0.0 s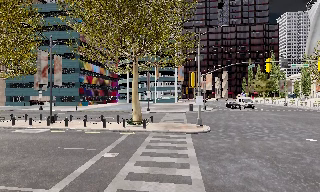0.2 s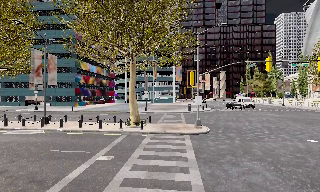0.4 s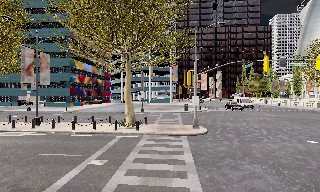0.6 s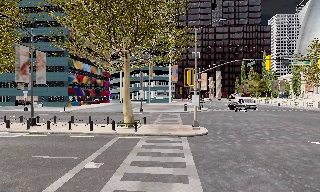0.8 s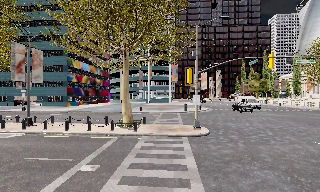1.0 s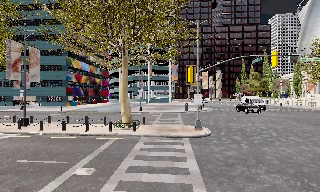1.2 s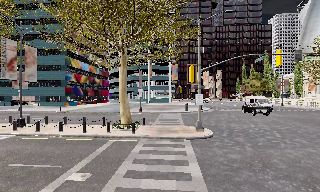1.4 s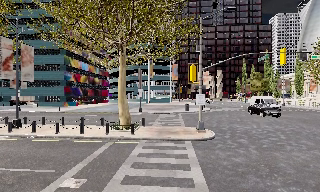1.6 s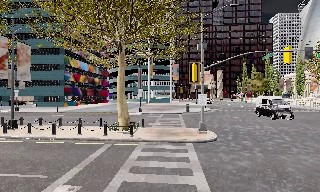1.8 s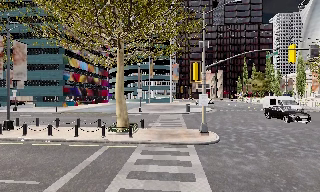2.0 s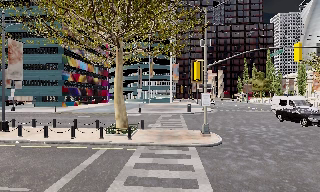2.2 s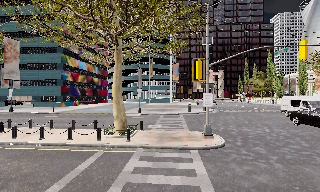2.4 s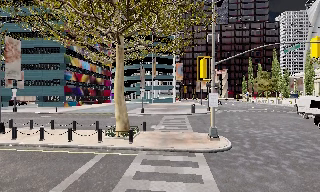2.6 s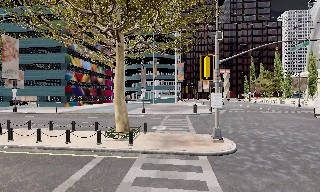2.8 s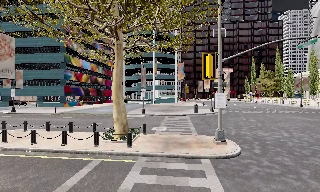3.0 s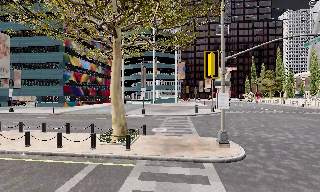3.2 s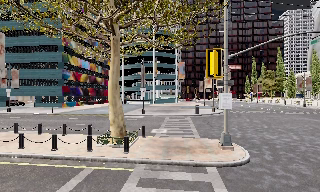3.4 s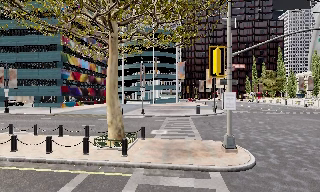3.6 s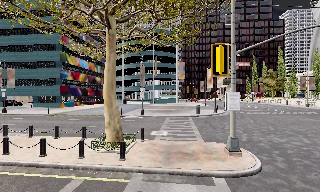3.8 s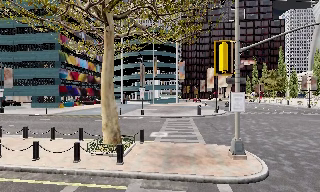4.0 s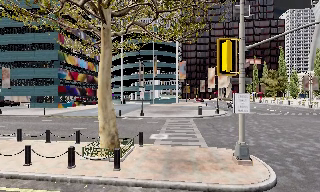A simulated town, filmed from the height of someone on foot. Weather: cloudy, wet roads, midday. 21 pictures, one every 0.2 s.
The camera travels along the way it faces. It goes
forward.
0.0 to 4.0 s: The camera travels forward, about 7 m, so what stands in front looms larger.
The film runs forward here.
